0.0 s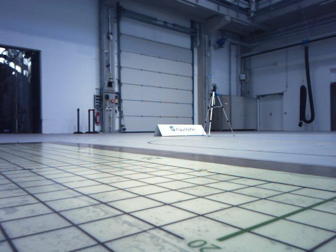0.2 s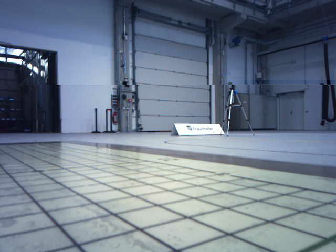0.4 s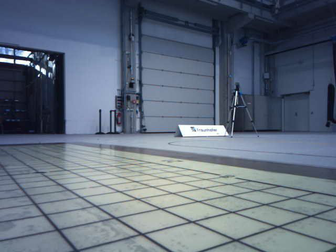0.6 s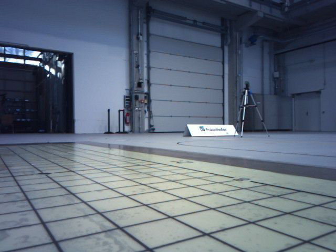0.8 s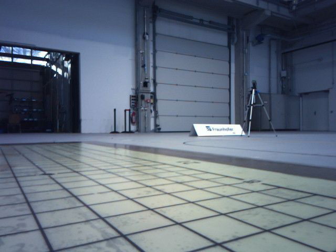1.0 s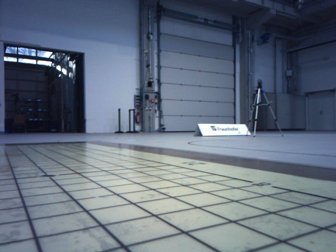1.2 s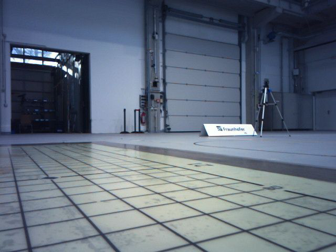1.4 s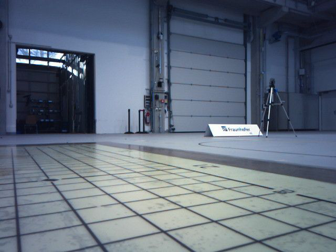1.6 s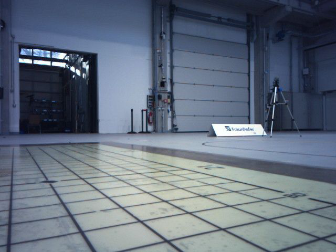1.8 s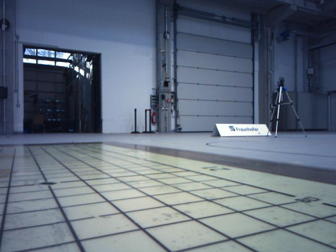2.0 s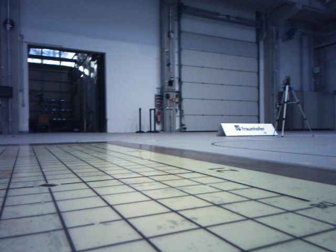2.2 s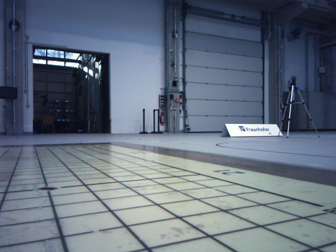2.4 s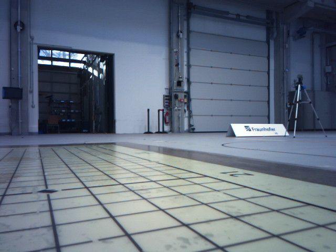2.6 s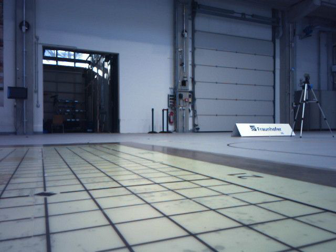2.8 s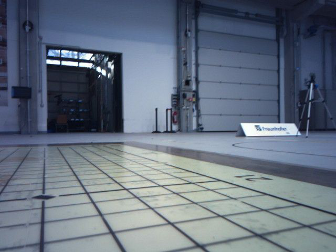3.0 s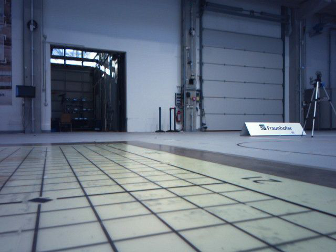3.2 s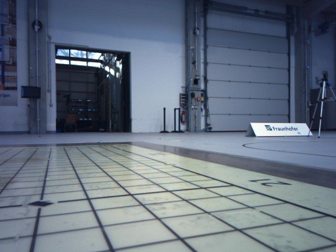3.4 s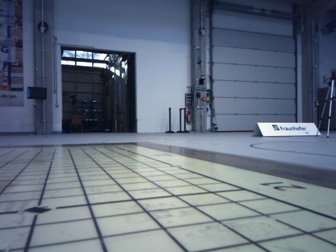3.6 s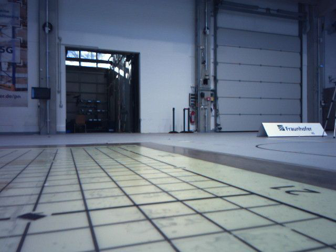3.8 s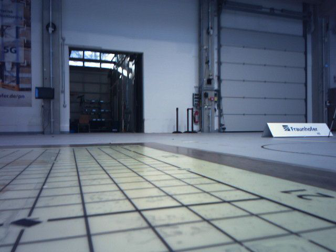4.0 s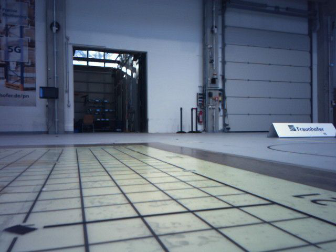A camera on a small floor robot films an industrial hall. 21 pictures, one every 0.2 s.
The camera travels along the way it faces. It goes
forward.
0.0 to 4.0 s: The scene slides to the right, as the camera pans about 20 degrees to its left. It travels forward, about 0.8 m, so what stands in front looms larger.
The film runs forward here.
